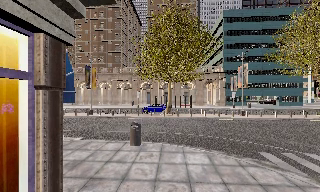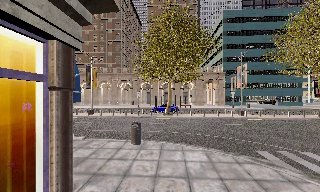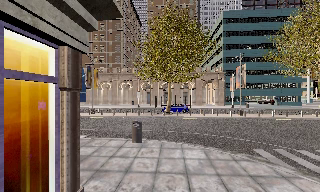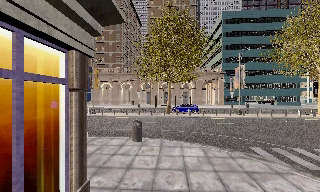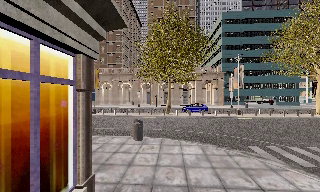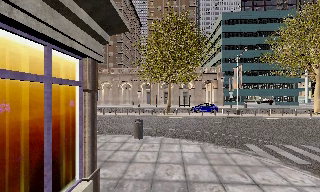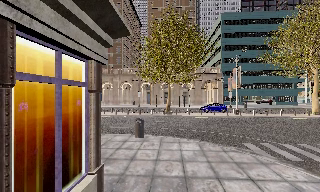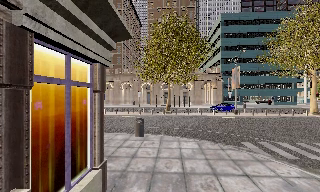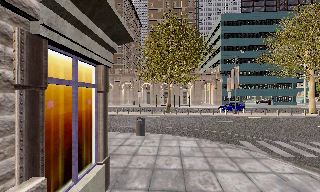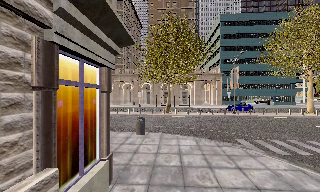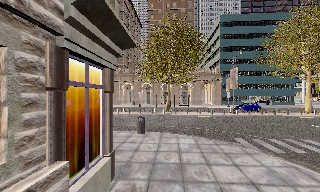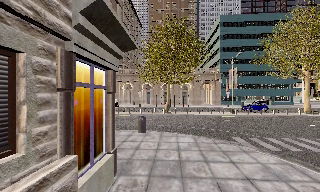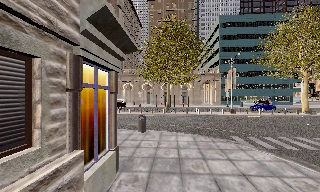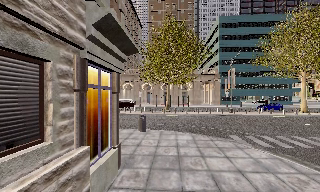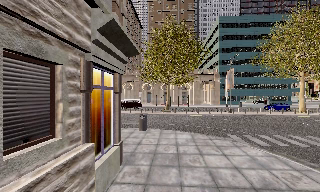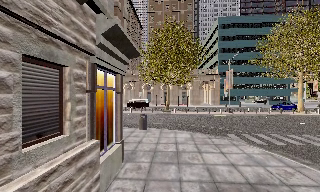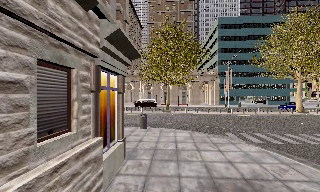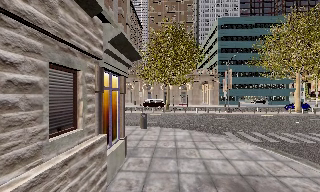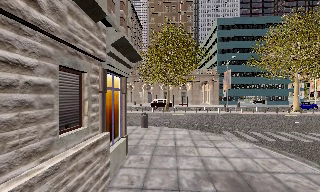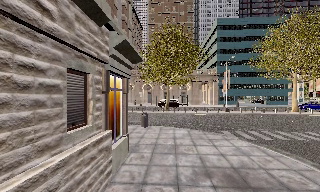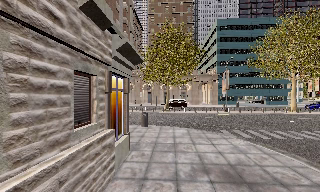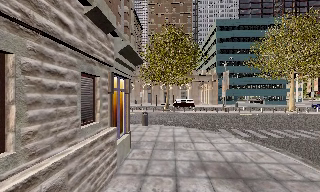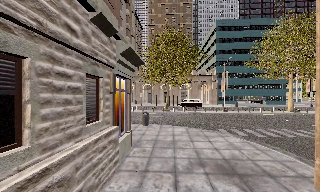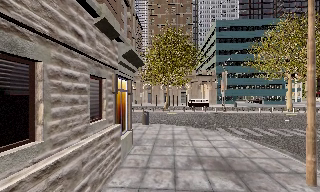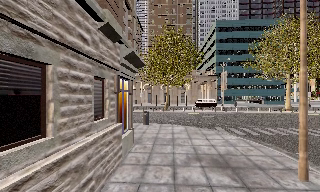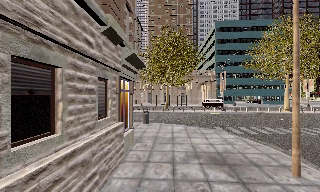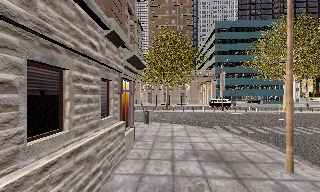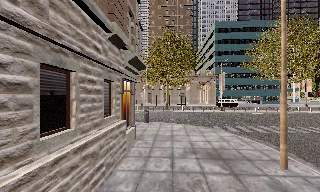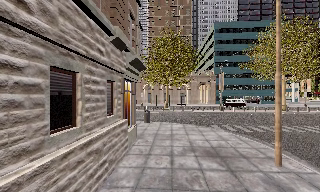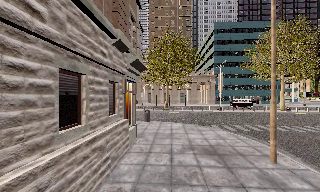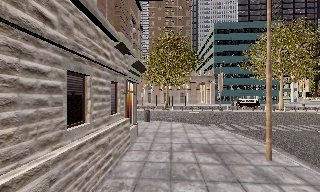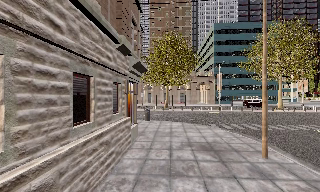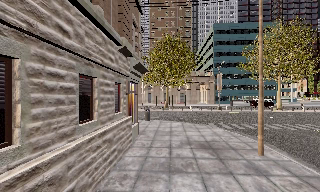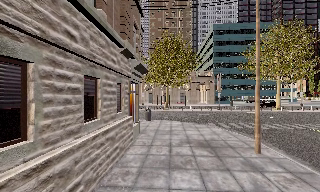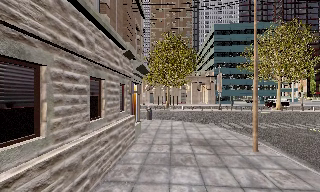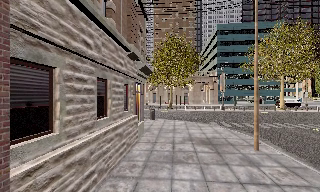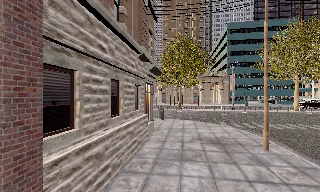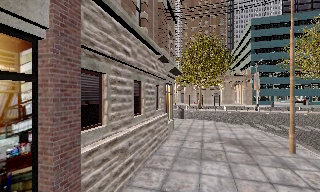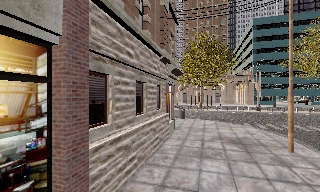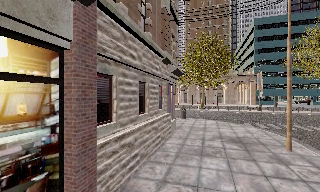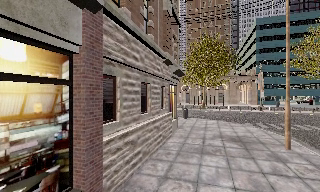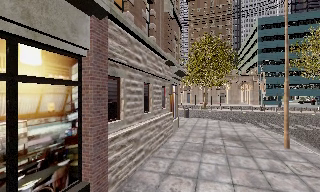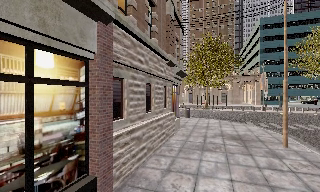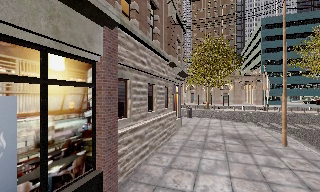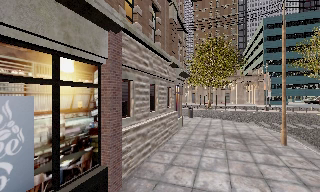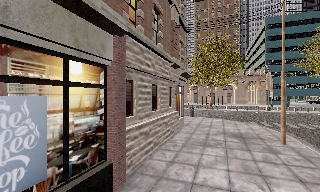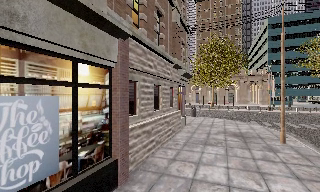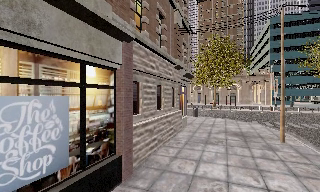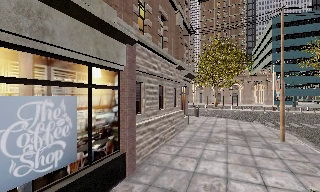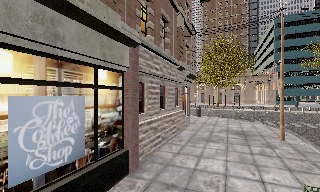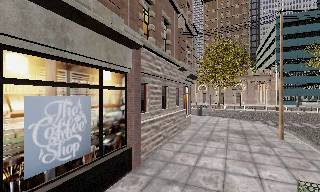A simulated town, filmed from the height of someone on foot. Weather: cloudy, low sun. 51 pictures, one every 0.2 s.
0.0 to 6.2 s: The camera travels backward, about 8 m, so what stands in front gets smaller.
6.2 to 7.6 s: The camera pans to its left, which is counterclockwise from overhead, by about 10 degrees. It travels backward, about 1.5 m, so what stands in front gets smaller.
7.6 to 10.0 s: The camera travels backward, about 3 m, so what stands in front gets smaller.
The film runs backward here.
